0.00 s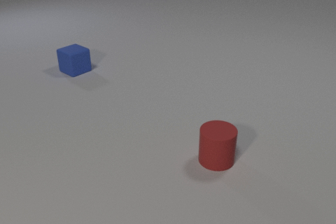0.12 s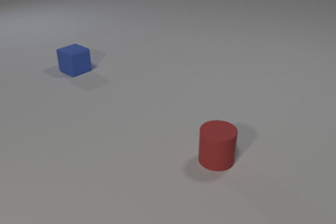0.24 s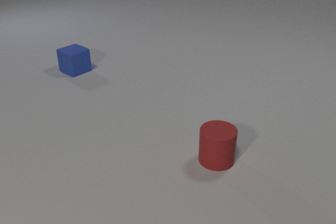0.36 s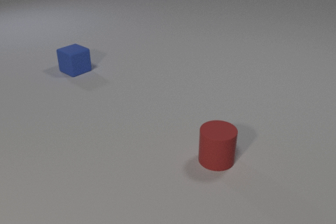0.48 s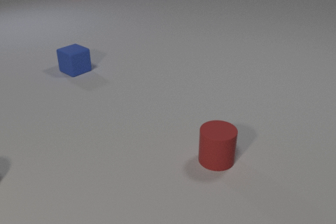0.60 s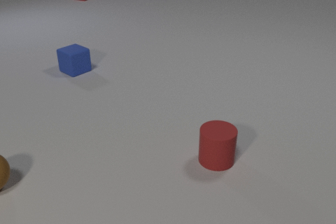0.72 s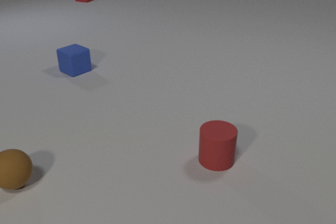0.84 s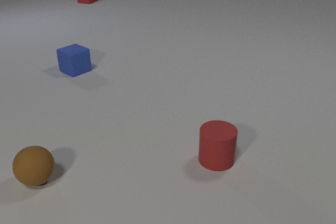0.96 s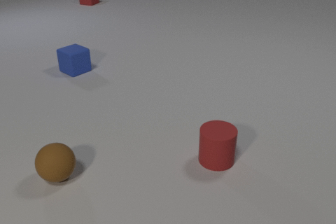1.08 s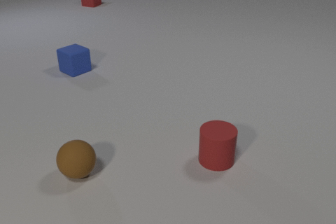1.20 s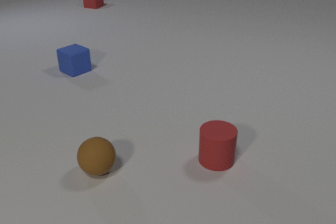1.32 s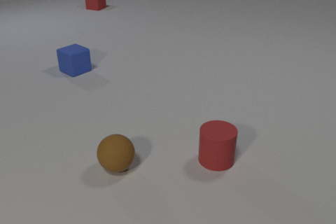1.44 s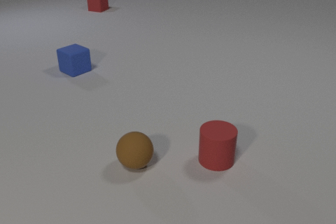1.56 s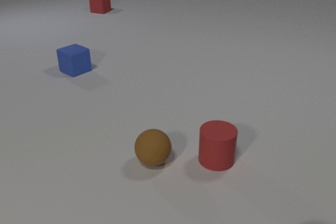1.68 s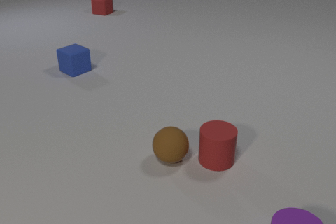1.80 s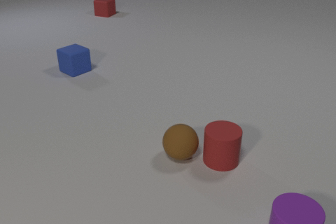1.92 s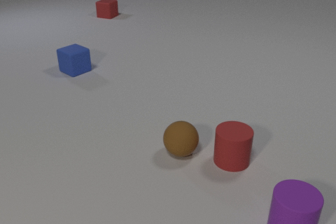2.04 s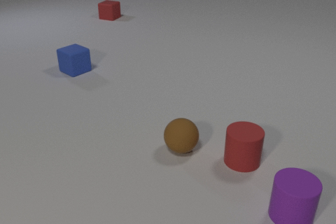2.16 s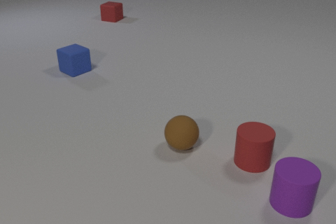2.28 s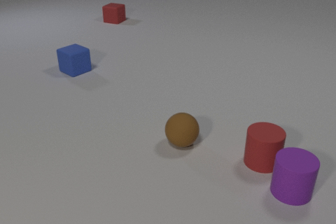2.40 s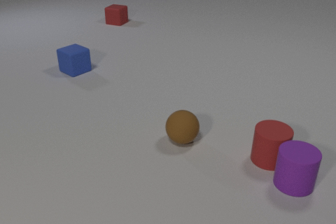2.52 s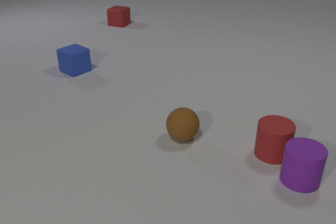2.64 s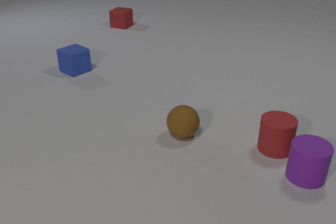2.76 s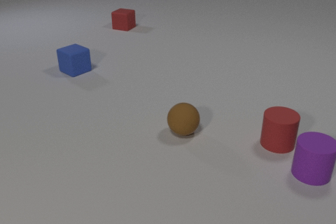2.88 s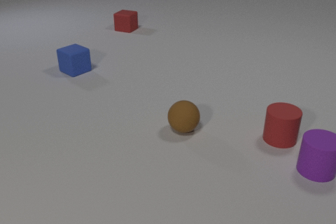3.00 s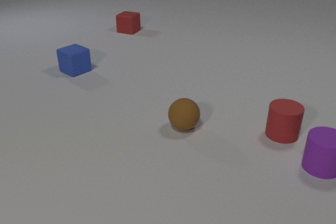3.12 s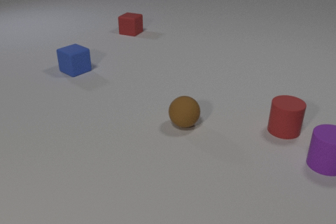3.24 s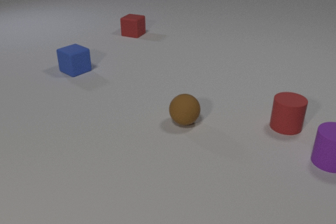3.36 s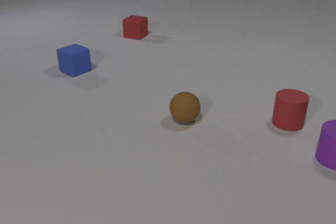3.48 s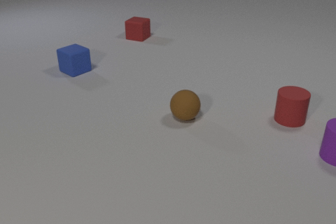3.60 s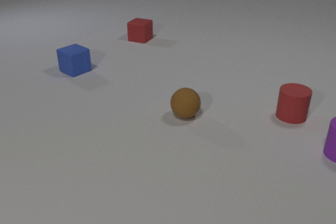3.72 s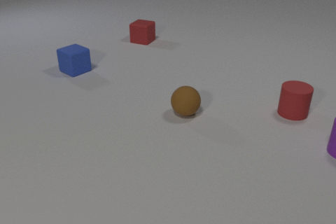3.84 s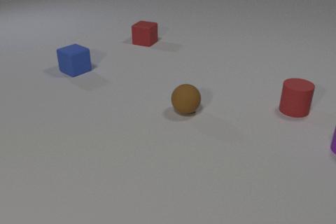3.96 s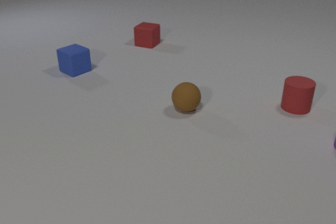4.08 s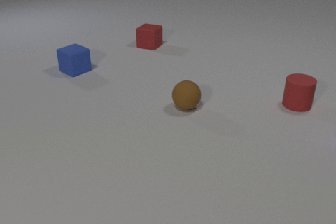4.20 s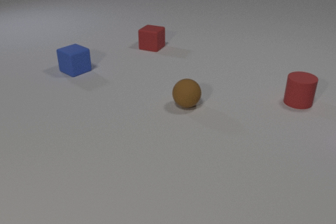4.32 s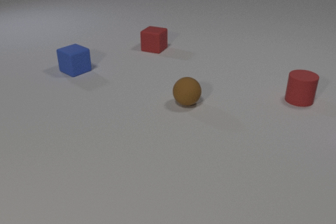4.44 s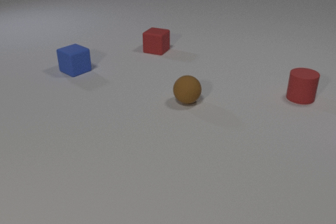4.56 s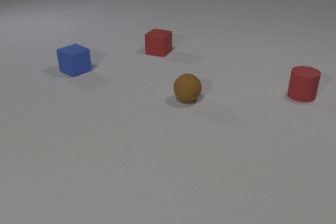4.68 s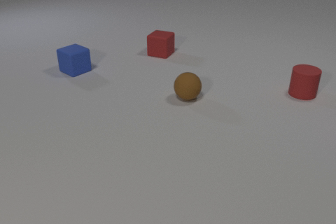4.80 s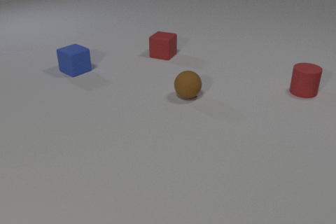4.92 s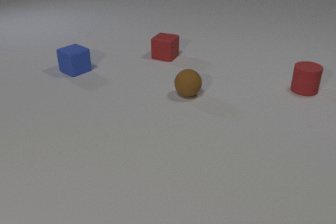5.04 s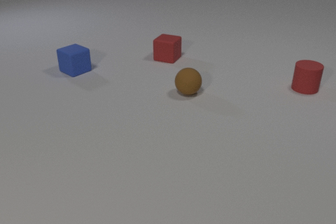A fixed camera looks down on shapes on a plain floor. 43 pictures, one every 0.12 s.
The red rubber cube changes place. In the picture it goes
toward the camera.
The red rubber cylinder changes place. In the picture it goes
away from the camera.
0.00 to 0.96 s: The brown rubber sphere comes in at the left edge, rolls to the right. The red rubber cube comes in at the top edge, slides toward the camera.
0.96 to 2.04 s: The brown rubber sphere rolls to the right. The red rubber cylinder slides to the right. The purple rubber cylinder comes in at the bottom edge, slides away from the camera. The red rubber cube slides toward the camera. The brown rubber sphere and the red rubber cylinder collide.
2.04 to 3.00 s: The brown rubber sphere rolls away from the camera. The red rubber cylinder slides away from the camera and to the right. The purple rubber cylinder slides away from the camera. The red rubber cube slides toward the camera. The red rubber cylinder and the purple rubber cylinder collide.
3.00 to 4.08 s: The brown rubber sphere rolls away from the camera. The red rubber cylinder slides away from the camera. The purple rubber cylinder slides away from the camera and to the right, leaves at the right edge. The red rubber cube slides toward the camera and to the right.
4.08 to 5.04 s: The brown rubber sphere rolls away from the camera. The red rubber cylinder slides away from the camera. The red rubber cube slides toward the camera and to the right.
How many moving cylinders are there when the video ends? 1.
Are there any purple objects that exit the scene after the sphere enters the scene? yes.
What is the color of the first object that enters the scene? red.
